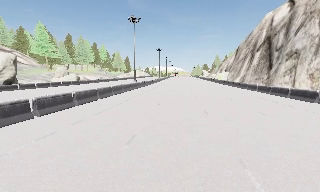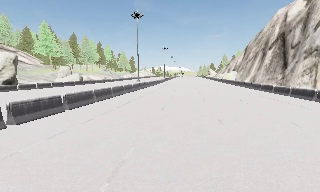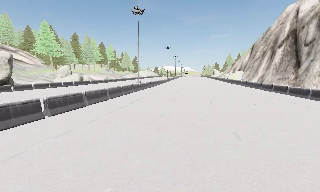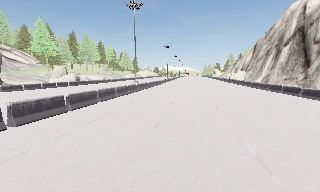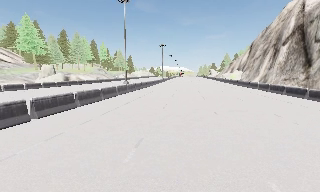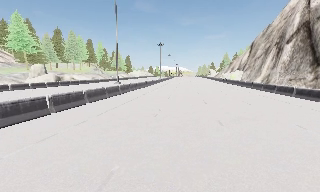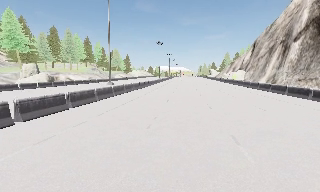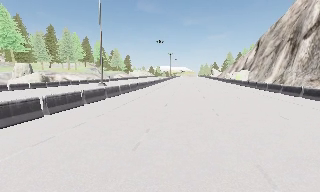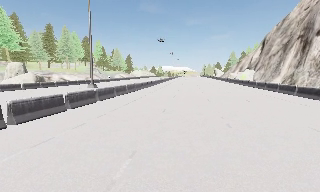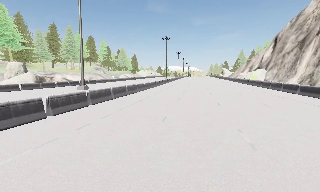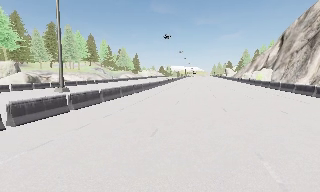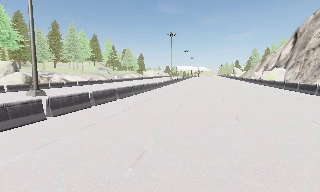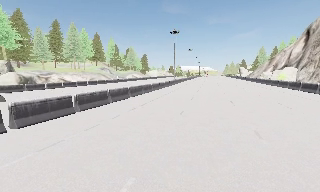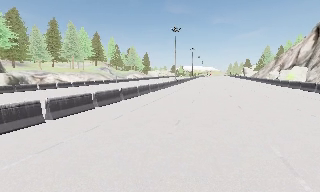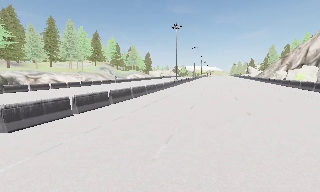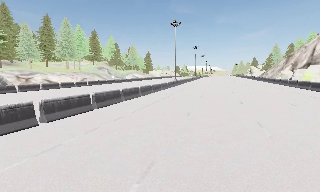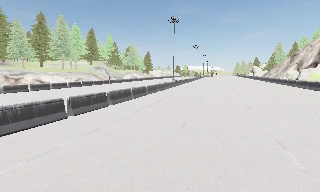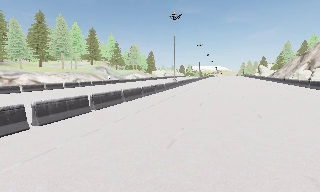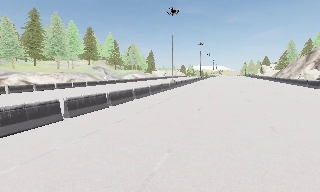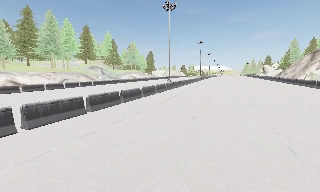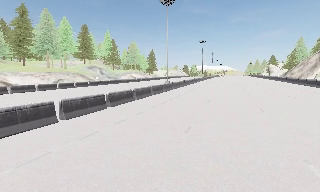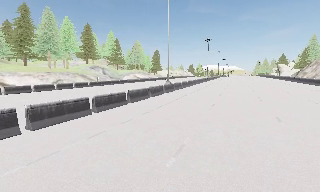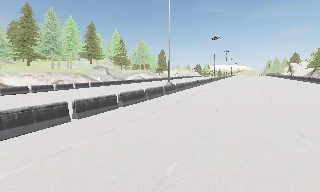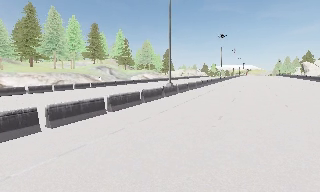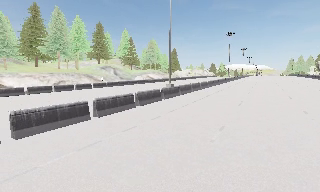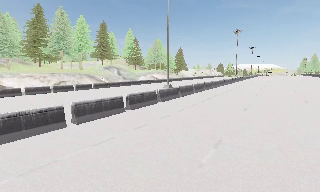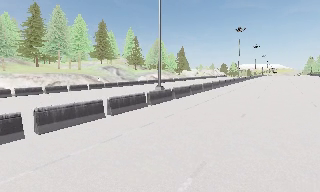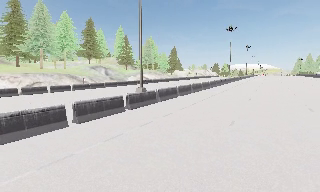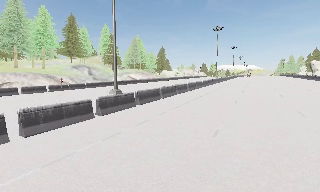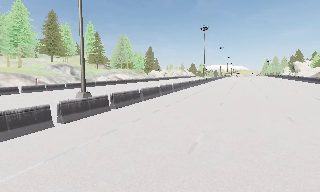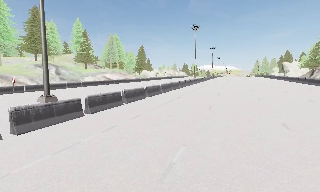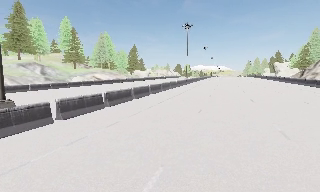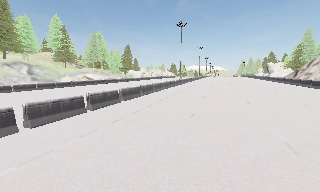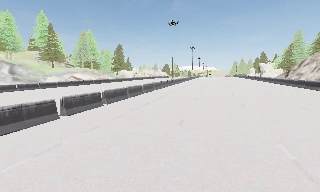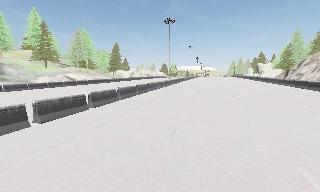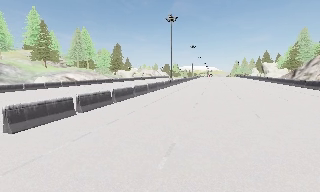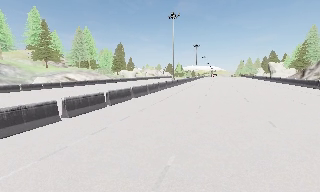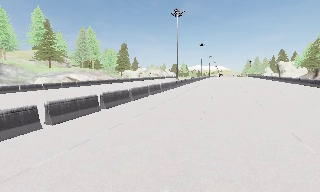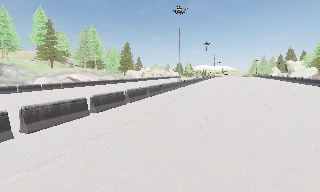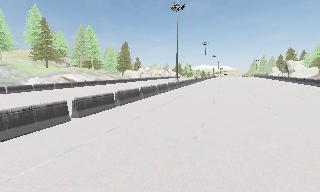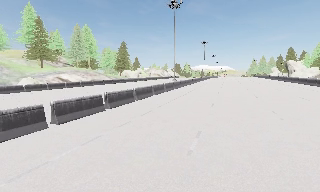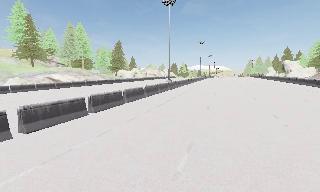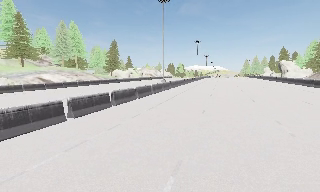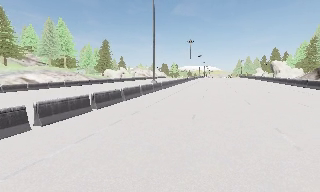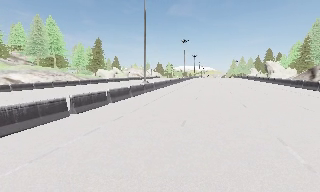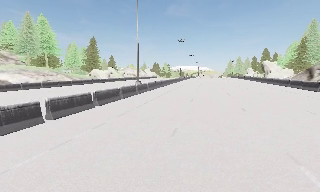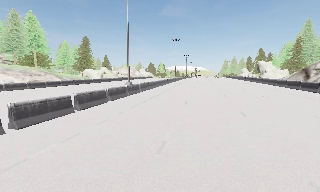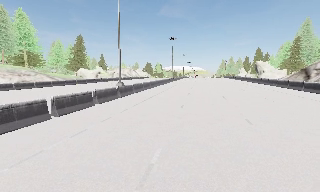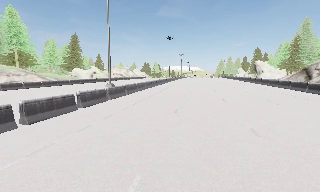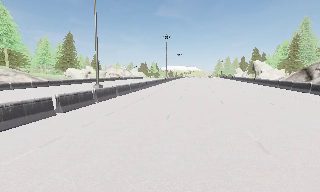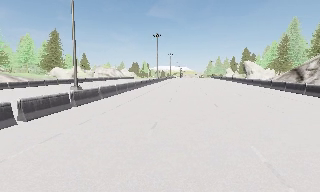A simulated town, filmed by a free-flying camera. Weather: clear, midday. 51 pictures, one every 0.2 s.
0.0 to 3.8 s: The camera pans to its left, which is counterclockwise from overhead, by about 15 degrees. It travels forward, about 40 m, so what stands in front looms larger.
3.8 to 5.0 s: The camera pans to its left, which is counterclockwise from overhead, by about 15 degrees. It travels forward and to its right, about 11 m, so what stands in front looms larger.
5.0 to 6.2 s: The scene slides to the left, as the camera pans about 15 degrees to its right. It travels forward and to its right, about 9 m, so what stands in front looms larger.
6.2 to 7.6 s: The camera travels forward, about 9 m, so what stands in front looms larger.
7.6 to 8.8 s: The camera travels forward and to its right, about 7 m, so what stands in front looms larger.
8.8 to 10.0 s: The camera travels forward, about 8 m, so what stands in front looms larger.
The film runs forward here.
